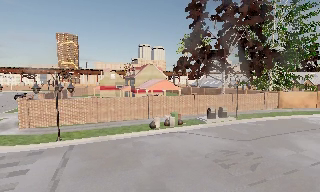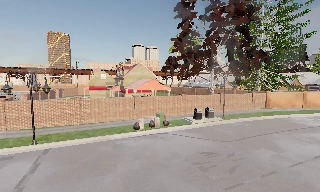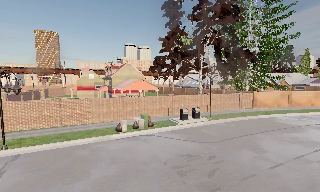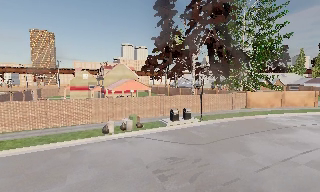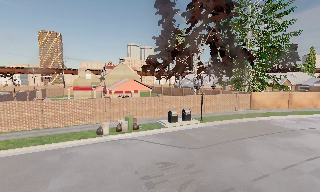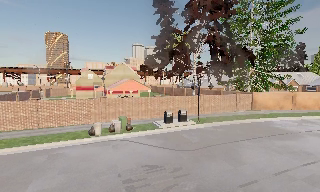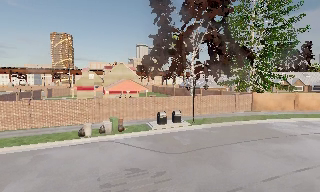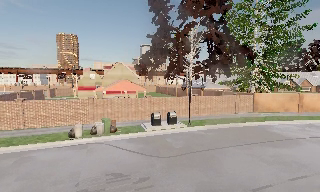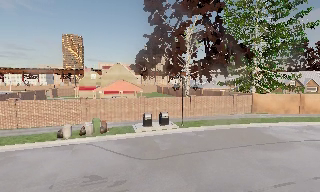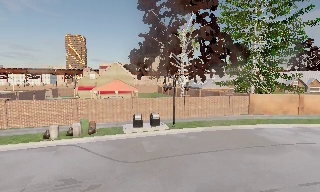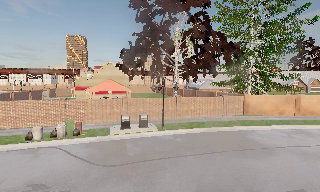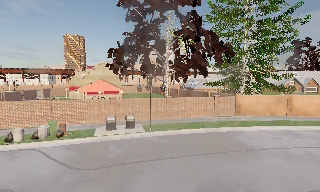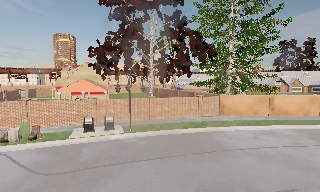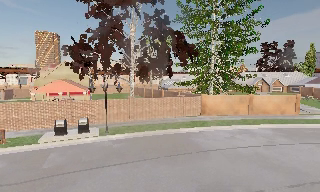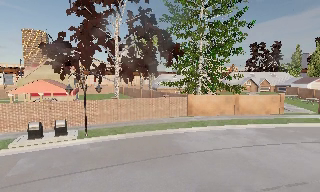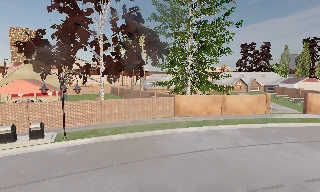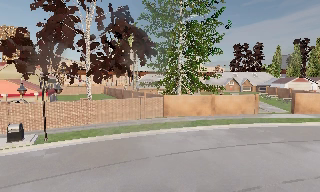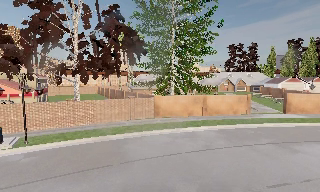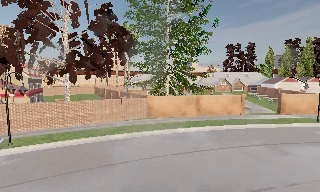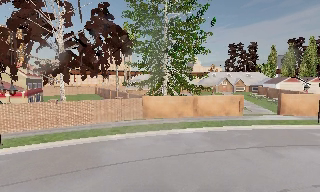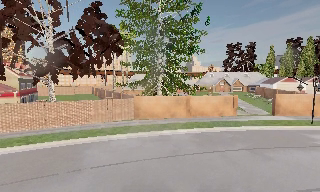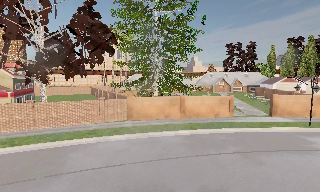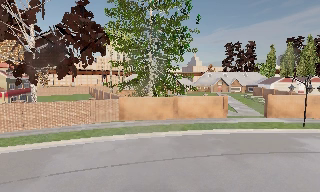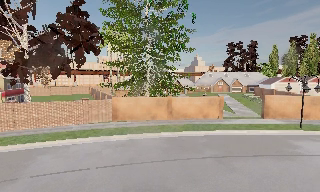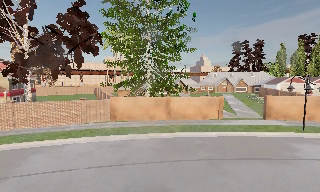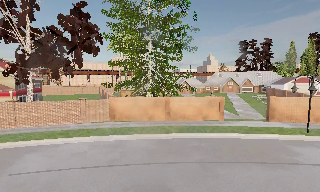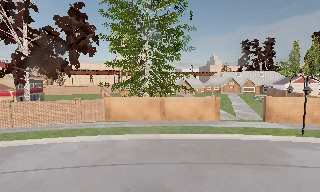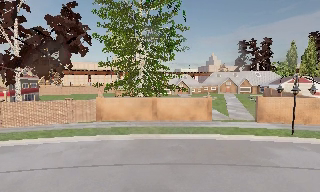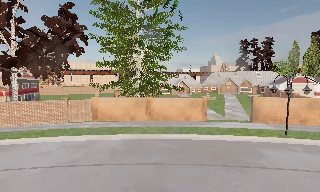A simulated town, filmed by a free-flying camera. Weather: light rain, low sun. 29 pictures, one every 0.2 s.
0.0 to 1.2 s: The camera travels to its right and forward, about 5 m, so close, fixed things drift to the left.
1.2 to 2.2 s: The camera travels to its right, about 5 m, so close, fixed things drift to the left.
2.2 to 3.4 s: The camera swings to its right by about 15 degrees, and the scene slides to the left. It travels to its right, about 5 m, so close, fixed things drift to the left.
3.4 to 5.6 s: The camera travels to its right, about 9 m, so close, fixed things drift to the left.
The film runs forward here.
